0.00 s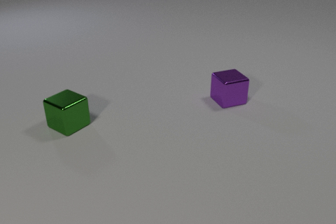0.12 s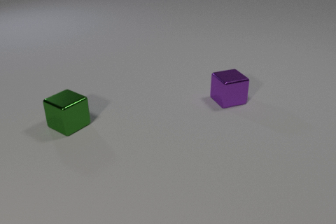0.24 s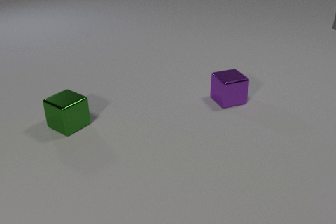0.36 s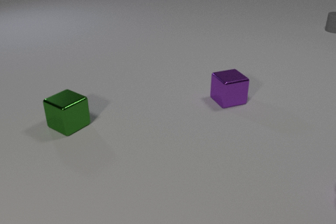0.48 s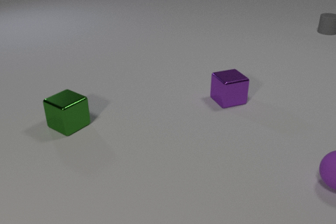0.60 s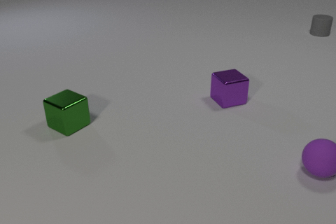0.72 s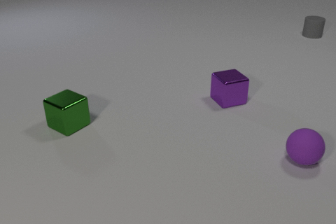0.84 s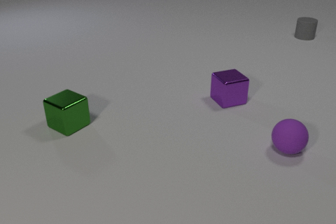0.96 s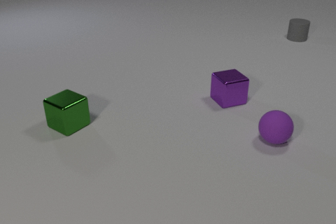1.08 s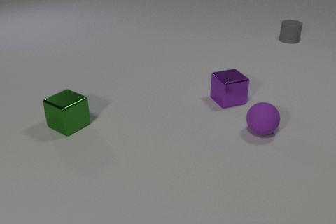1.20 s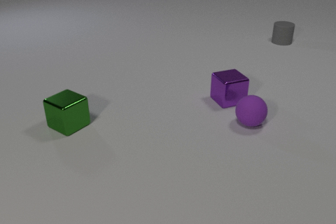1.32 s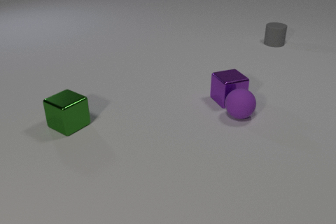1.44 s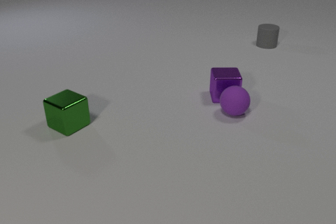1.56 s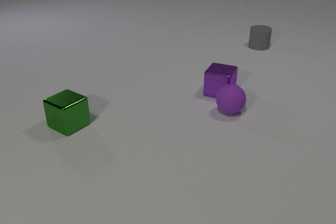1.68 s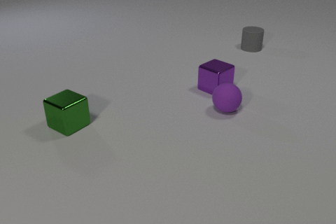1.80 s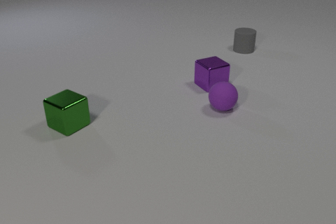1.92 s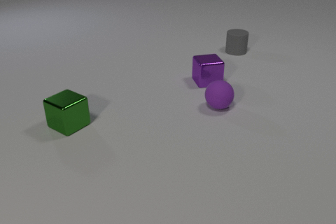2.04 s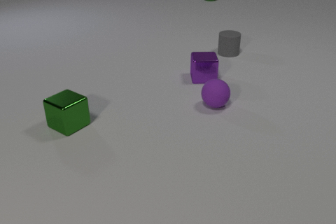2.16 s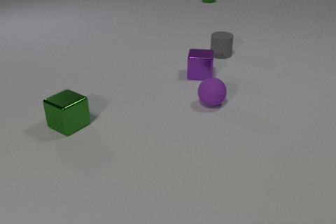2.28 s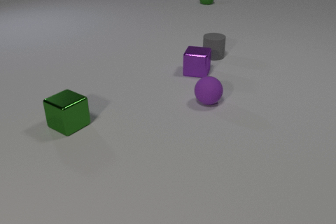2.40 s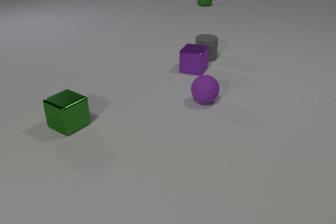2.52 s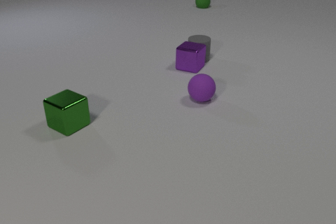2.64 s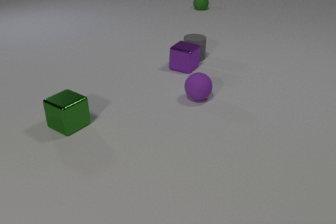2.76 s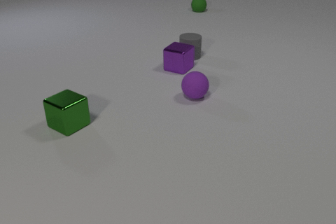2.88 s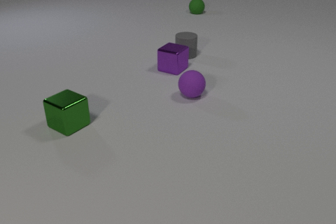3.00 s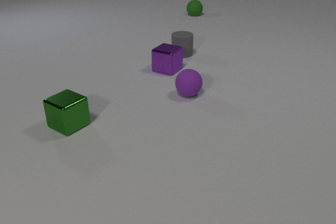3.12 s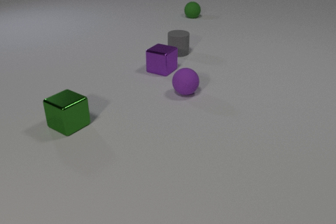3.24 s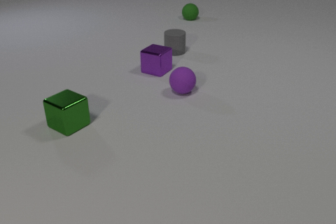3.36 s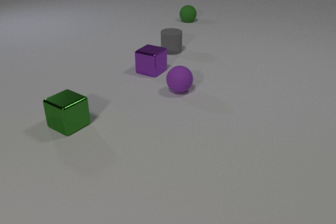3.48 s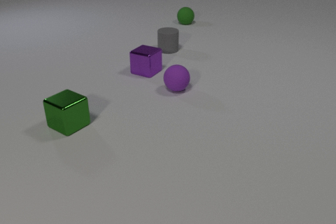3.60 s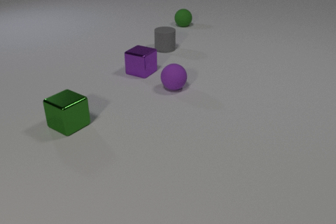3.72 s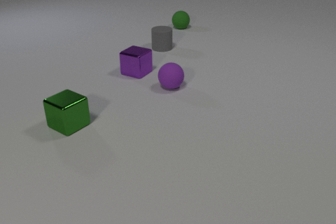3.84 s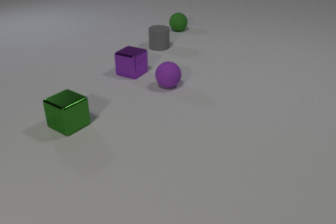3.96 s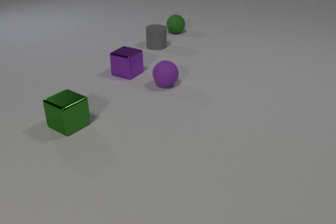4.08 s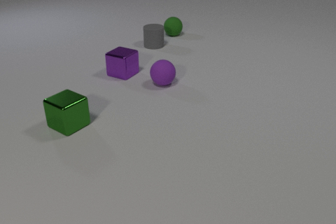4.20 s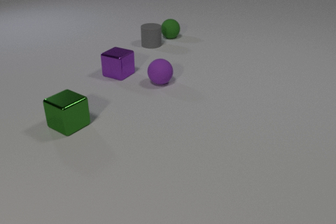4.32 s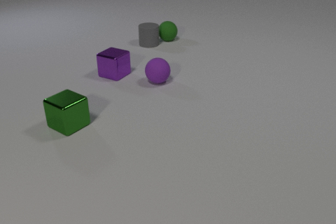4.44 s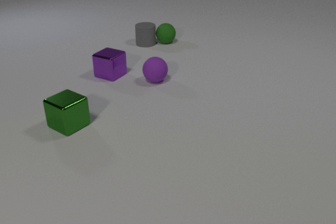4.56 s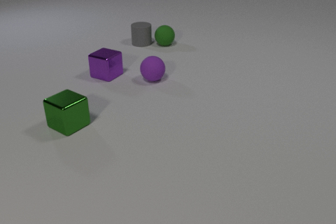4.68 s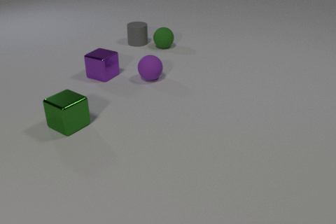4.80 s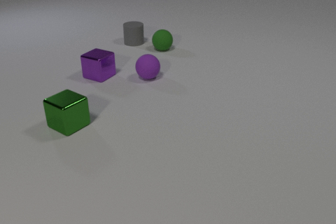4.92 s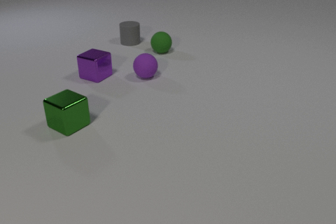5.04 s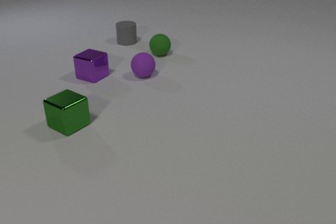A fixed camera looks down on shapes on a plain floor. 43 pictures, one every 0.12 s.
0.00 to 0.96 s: The purple rubber sphere comes in at the right edge, rolls to the left and away from the camera. The gray rubber cylinder comes in at the right edge, slides toward the camera and to the left.
0.96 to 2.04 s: The purple rubber sphere rolls to the left and away from the camera. The purple metal cube slides away from the camera and to the left, spins clockwise seen from above by about 105 degrees, its near face sliding to the left. The gray rubber cylinder slides to the left and toward the camera. The green rubber sphere comes in at the top edge, rolls toward the camera. The purple rubber sphere and the purple metal cube collide.
2.04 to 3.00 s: The purple rubber sphere rolls to the left and away from the camera. The purple metal cube slides to the left and away from the camera, spins clockwise seen from above by about 30 degrees, its near face sliding to the left. The gray rubber cylinder slides to the left. The green rubber sphere rolls toward the camera. The purple metal cube and the gray rubber cylinder collide.
3.00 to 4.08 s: The purple rubber sphere rolls to the left and away from the camera. The purple metal cube slides to the left. The gray rubber cylinder slides to the left and away from the camera. The green rubber sphere rolls toward the camera.
4.08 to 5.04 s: The purple rubber sphere rolls away from the camera and to the left. The purple metal cube slides to the left. The gray rubber cylinder slides to the left and away from the camera. The green rubber sphere rolls toward the camera. The gray rubber cylinder and the green rubber sphere collide.
How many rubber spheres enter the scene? 2.
What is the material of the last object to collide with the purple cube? rubber.
What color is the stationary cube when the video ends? green.
